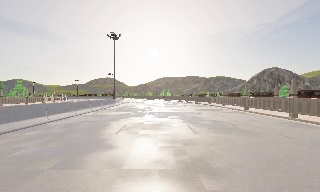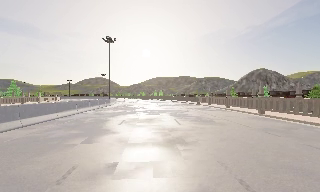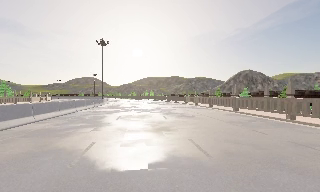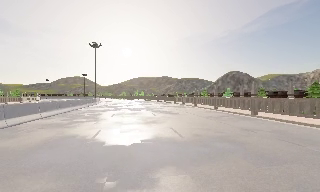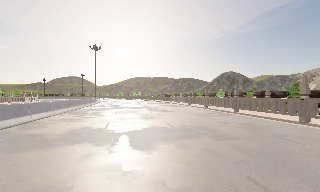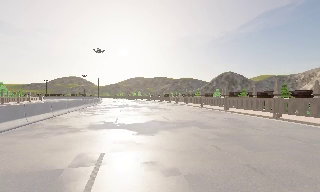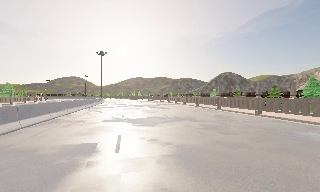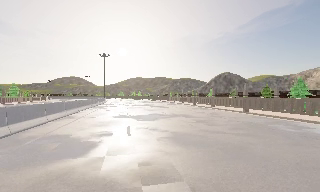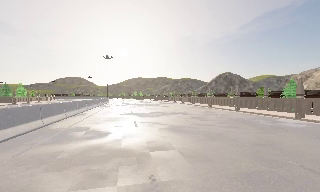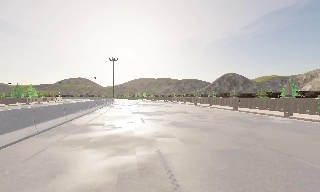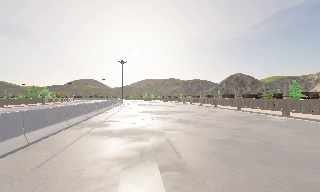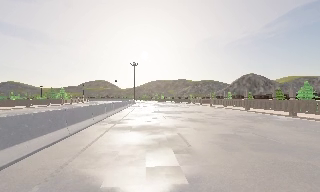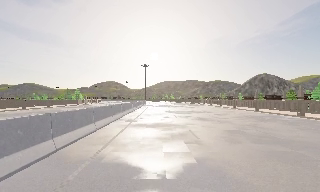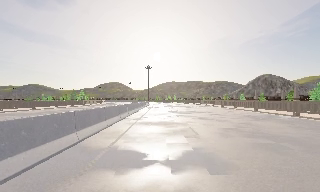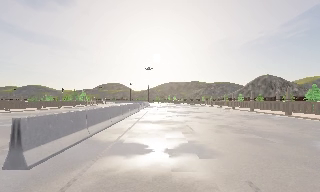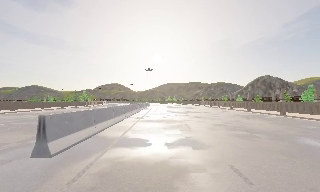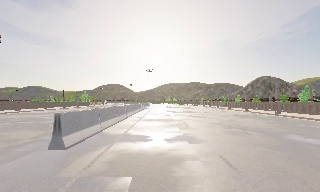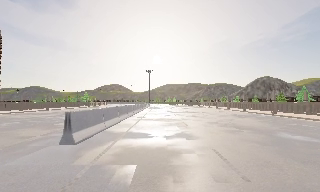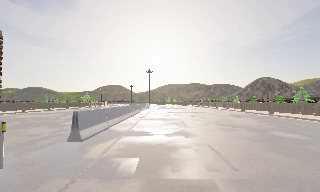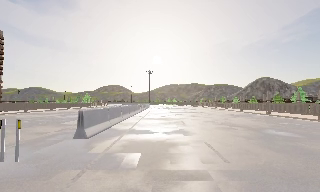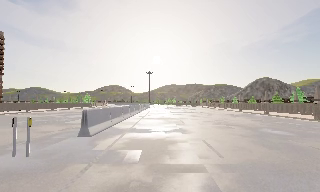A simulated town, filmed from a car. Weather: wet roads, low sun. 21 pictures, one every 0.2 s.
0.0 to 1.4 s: The camera pans to its right, which is clockwise from overhead, by about 10 degrees. It travels backward, about 14 m, so what stands in front gets smaller.
1.4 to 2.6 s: The camera pans to its left, which is counterclockwise from overhead, by about 10 degrees. It travels backward, about 8 m, so what stands in front gets smaller.
2.6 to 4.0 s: The camera travels backward, about 4.5 m, so what stands in front gets smaller. It loses speed.
The film runs backward here.
